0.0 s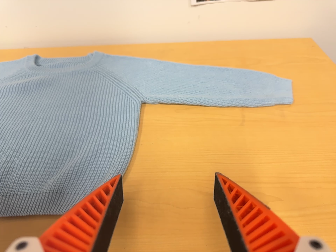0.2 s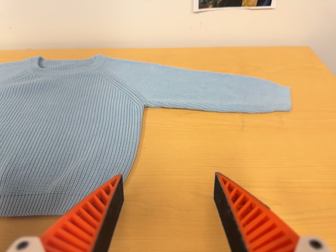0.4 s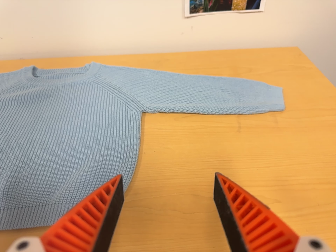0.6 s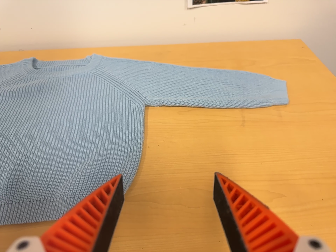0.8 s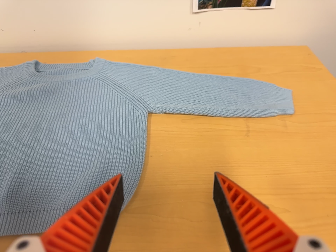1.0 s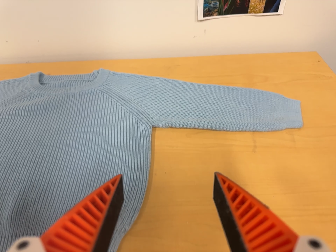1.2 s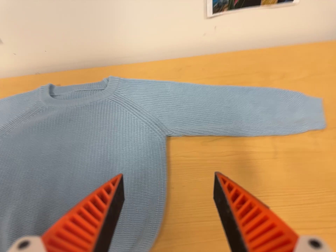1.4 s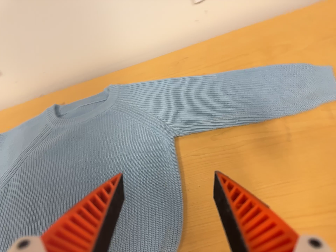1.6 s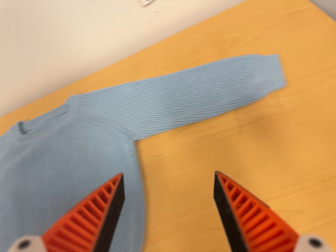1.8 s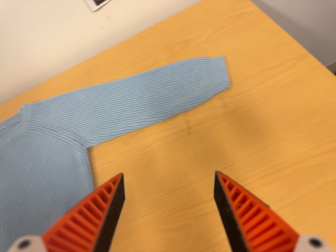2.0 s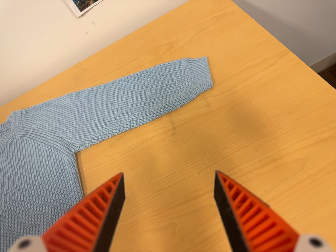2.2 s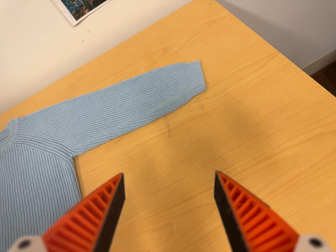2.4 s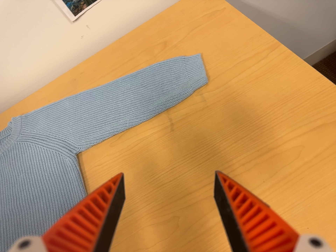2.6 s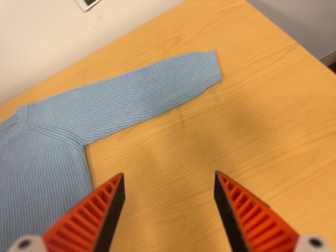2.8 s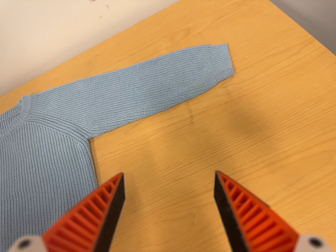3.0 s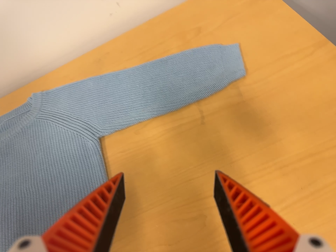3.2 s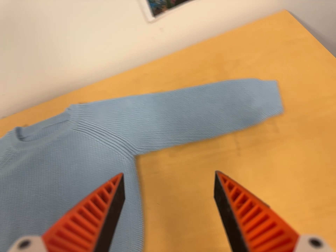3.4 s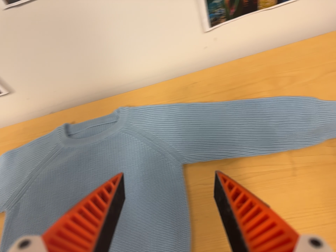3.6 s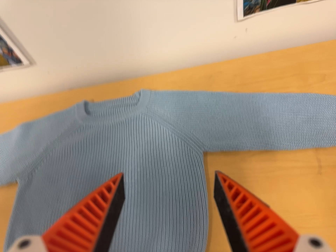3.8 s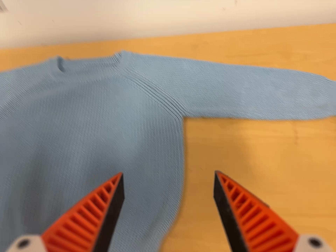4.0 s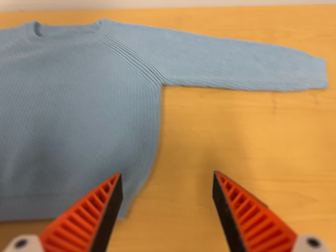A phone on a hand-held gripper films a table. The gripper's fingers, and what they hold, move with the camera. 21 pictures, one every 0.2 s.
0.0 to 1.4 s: The camera travels toward the top of its view, about 14 cm. Its aim tips toward the bottom of its view by about 10 degrees. It rolls about its line of sight by about 15 degrees, and the scene rotates counterclockwise.
1.4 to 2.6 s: The camera travels to its right, about 14 cm, so close, fixed things drift to the left. It rolls about its line of sight by about 10 degrees, and the scene rotates counterclockwise.
2.6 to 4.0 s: The camera travels to its left and toward the bottom of its view, about 22 cm, so close, fixed things drift to the right. It rolls about its line of sight by about 25 degrees, and the scene rotates clockwise.
The film runs forward here.
